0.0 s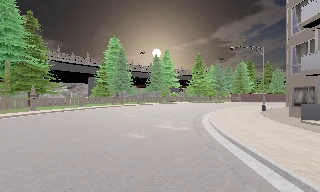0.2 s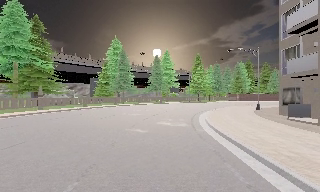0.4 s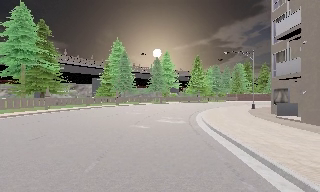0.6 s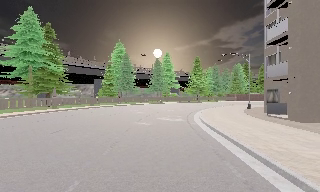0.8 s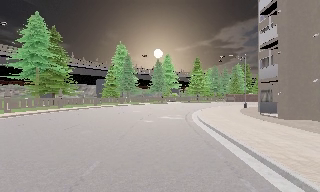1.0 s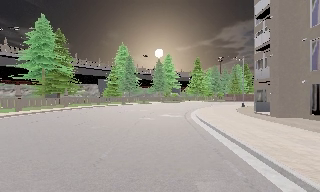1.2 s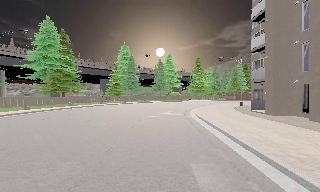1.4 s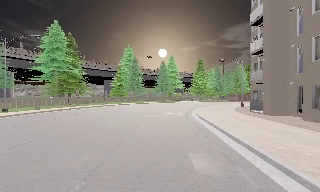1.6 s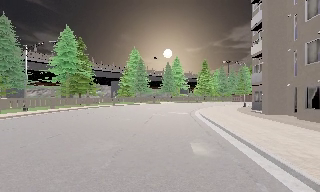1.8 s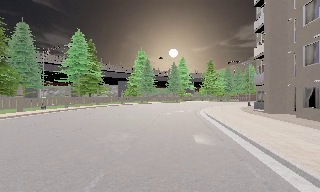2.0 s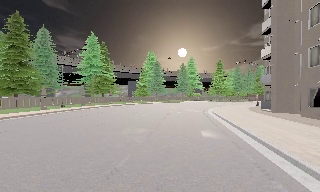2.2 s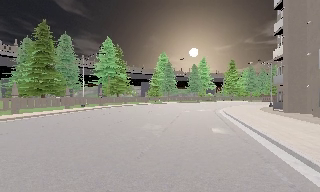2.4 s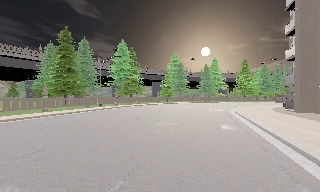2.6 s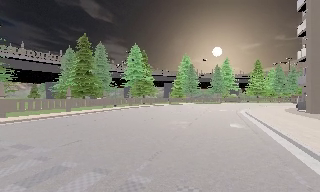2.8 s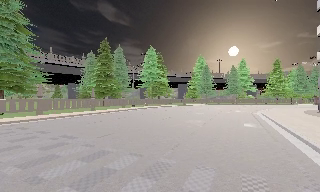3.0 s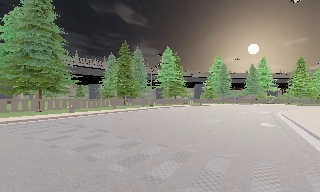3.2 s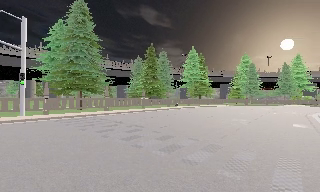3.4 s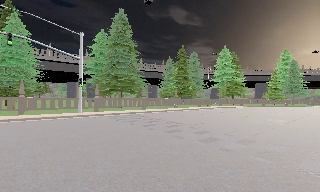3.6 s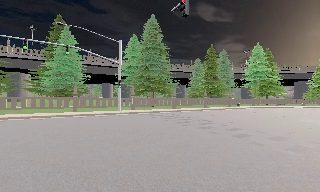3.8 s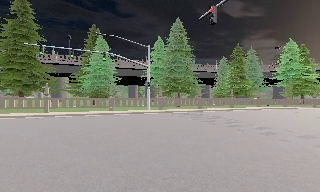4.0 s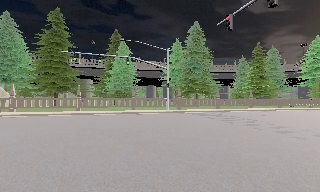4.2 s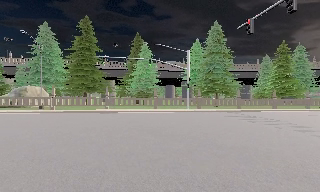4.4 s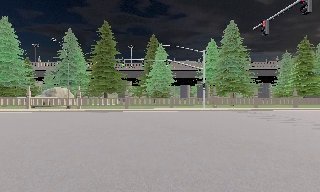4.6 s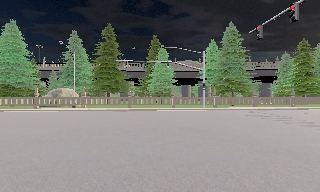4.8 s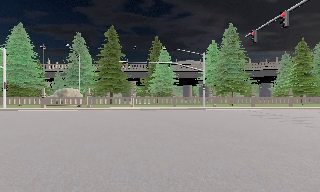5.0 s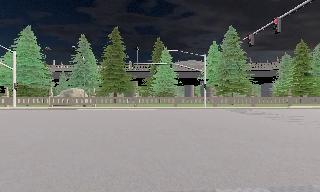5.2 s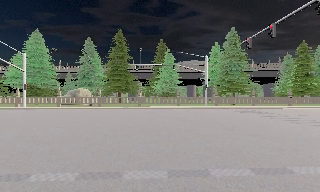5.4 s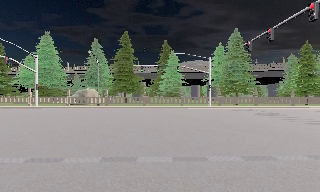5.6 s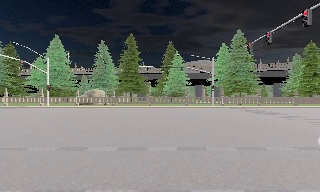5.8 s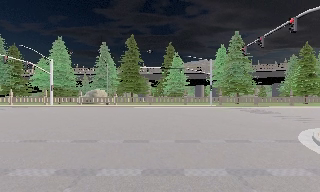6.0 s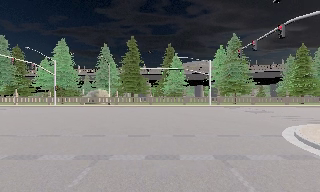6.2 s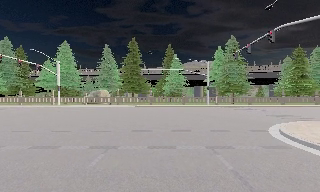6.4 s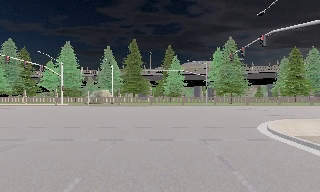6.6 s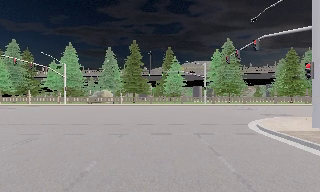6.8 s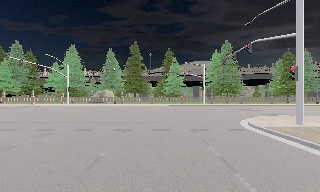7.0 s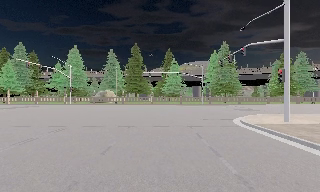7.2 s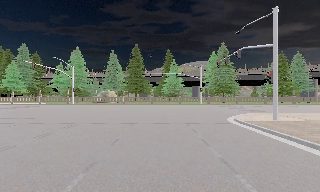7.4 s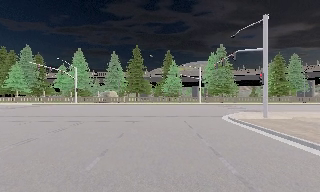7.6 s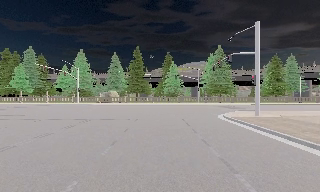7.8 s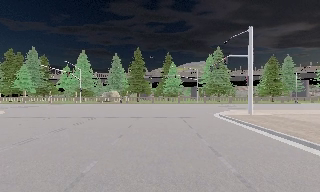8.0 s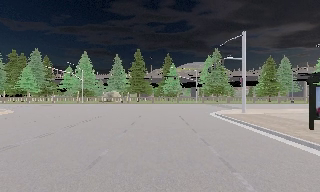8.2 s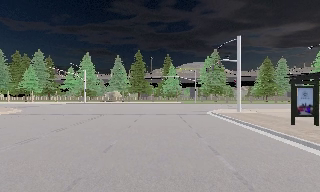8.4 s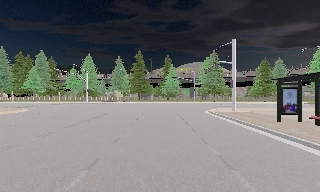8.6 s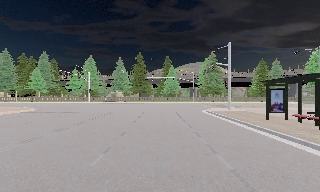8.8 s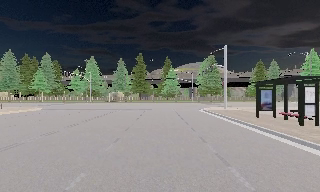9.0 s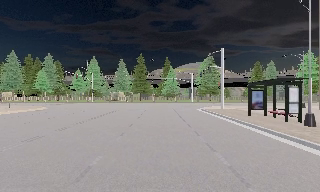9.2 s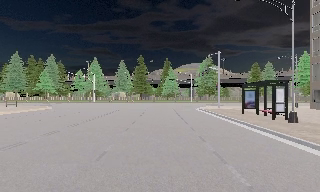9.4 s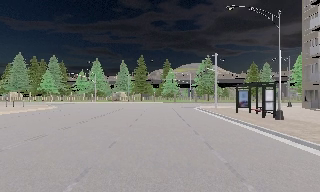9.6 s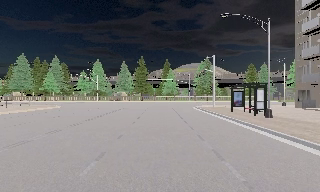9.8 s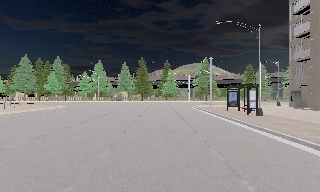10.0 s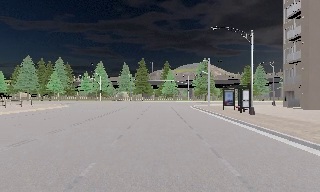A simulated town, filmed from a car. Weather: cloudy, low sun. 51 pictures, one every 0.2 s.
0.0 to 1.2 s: The camera travels backward, about 6 m, so what stands in front gets smaller.
1.2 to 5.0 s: The scene slides to the right, as the camera pans about 85 degrees to its left. It travels backward, about 20 m.
5.0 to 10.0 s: The camera travels backward, about 25 m, so what stands in front gets smaller.
The film runs backward here.
